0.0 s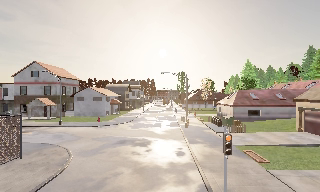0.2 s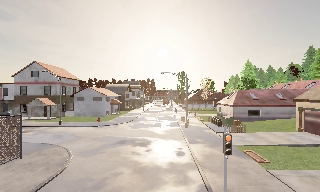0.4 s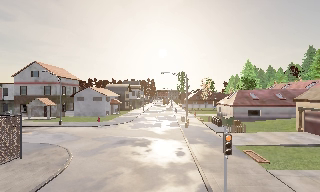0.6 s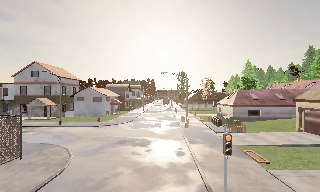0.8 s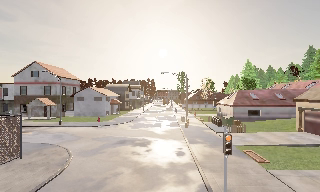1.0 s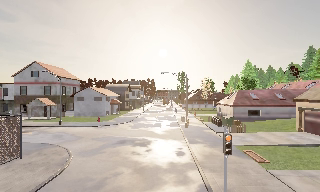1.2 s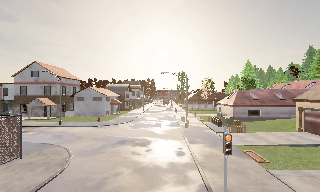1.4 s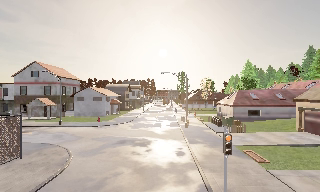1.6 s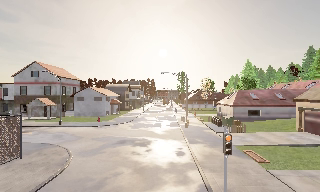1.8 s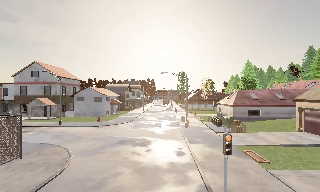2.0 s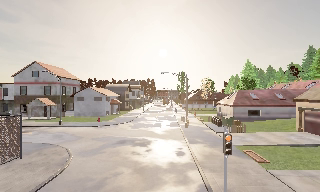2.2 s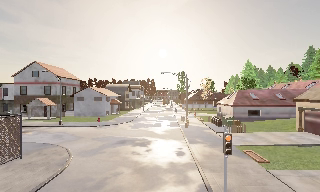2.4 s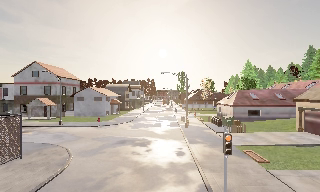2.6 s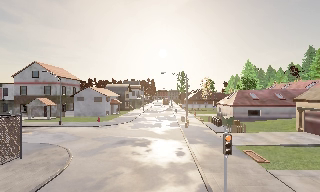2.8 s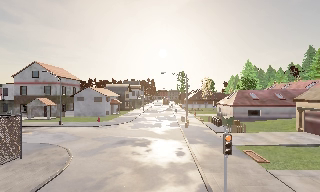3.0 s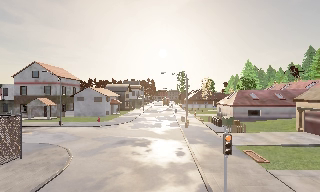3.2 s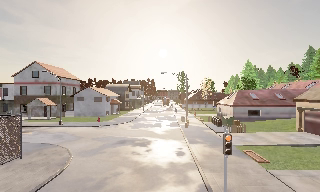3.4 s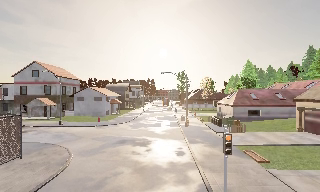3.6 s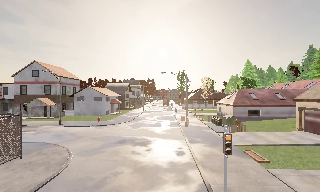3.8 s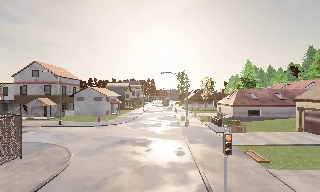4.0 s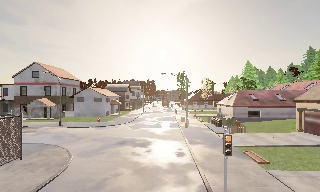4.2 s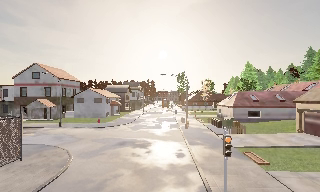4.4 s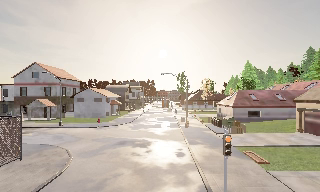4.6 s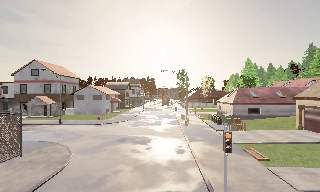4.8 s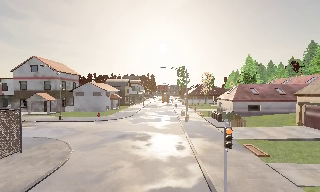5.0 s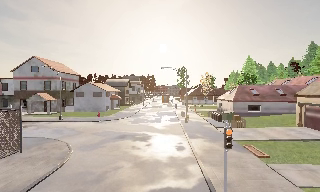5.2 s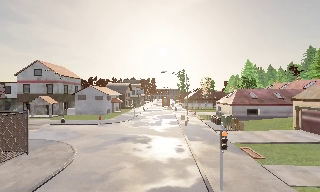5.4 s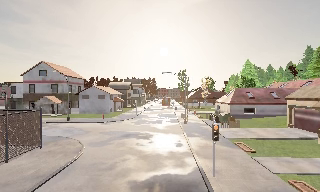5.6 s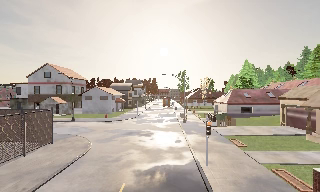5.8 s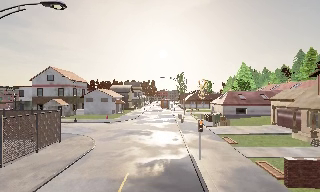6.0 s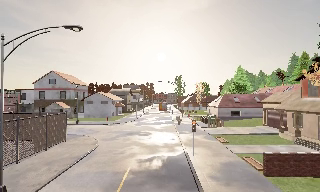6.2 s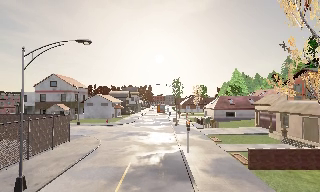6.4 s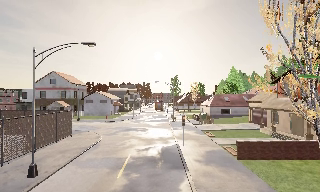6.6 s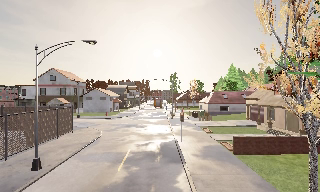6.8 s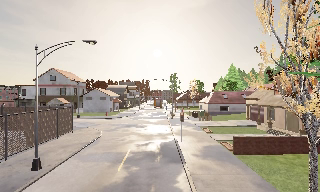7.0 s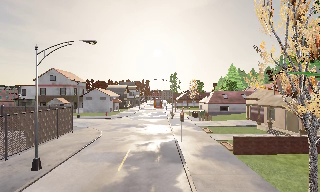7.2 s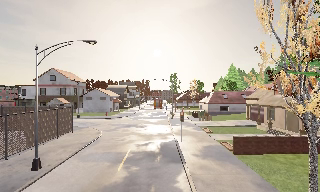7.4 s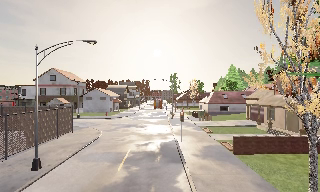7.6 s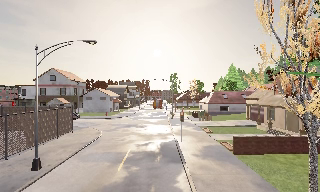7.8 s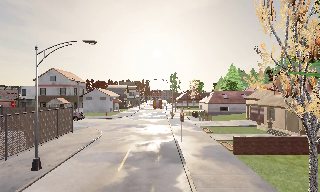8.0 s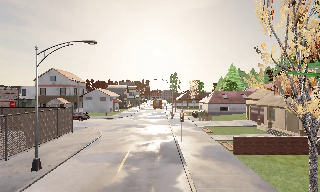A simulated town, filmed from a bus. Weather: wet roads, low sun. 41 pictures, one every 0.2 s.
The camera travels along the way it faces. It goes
backward.
0.0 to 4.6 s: The camera keeps its place and its aim.
4.6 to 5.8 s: The camera travels backward, about 4.5 m, so what stands in front gets smaller. It gains speed.
5.8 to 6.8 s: The camera travels backward, about 4 m, so what stands in front gets smaller. It loses speed.
6.8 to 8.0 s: The camera keeps its place and its aim.
The film runs backward here.
